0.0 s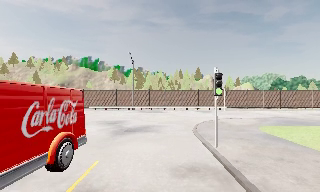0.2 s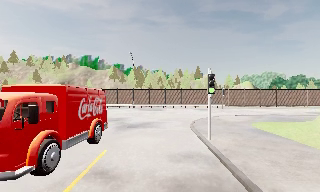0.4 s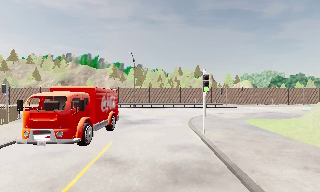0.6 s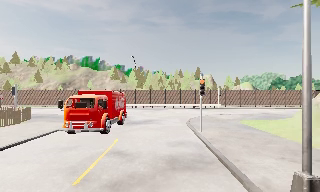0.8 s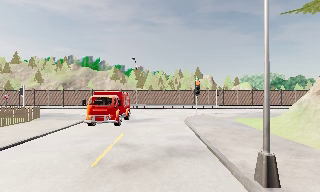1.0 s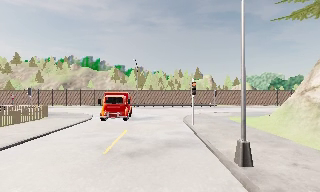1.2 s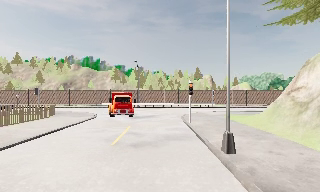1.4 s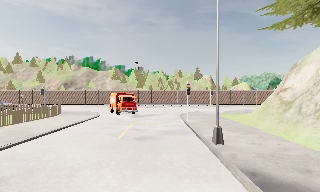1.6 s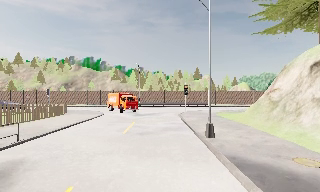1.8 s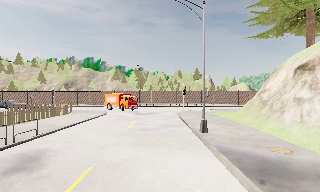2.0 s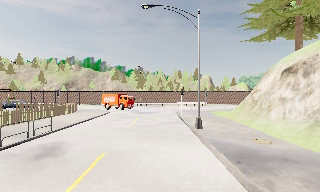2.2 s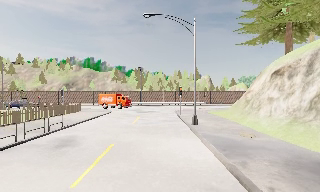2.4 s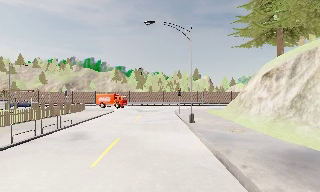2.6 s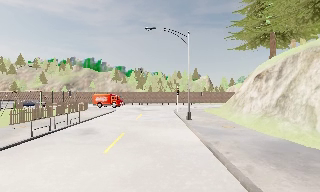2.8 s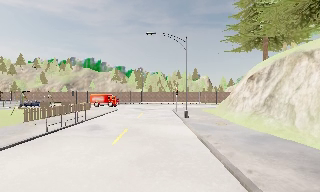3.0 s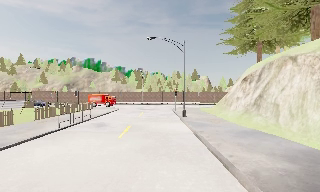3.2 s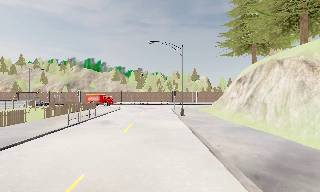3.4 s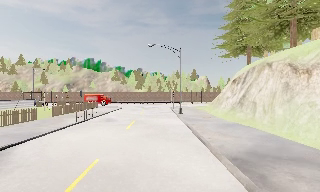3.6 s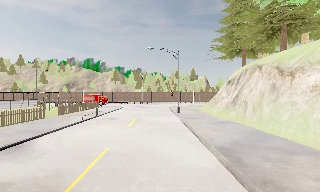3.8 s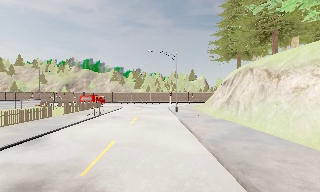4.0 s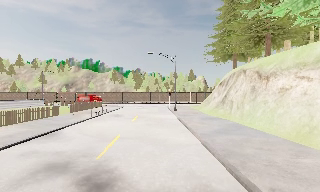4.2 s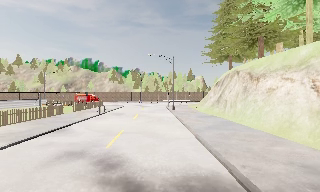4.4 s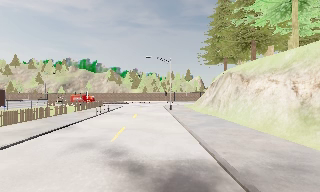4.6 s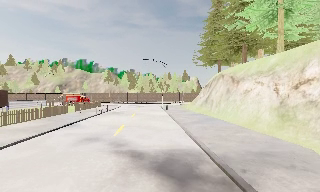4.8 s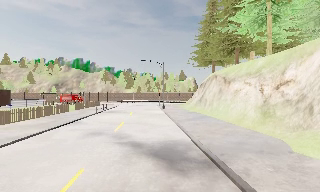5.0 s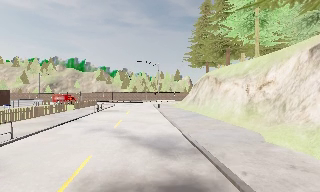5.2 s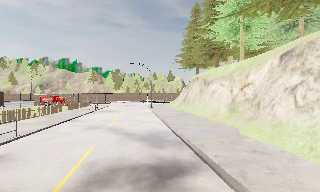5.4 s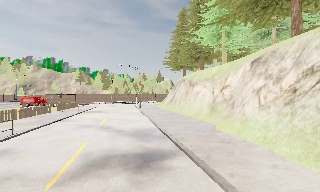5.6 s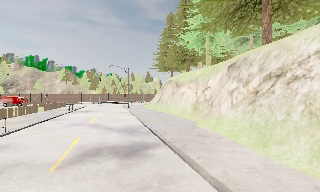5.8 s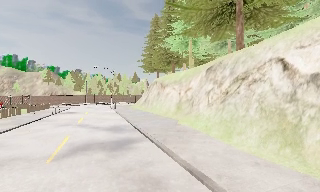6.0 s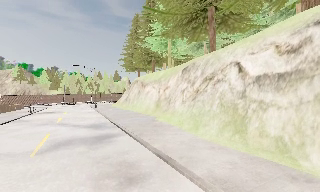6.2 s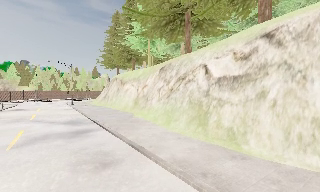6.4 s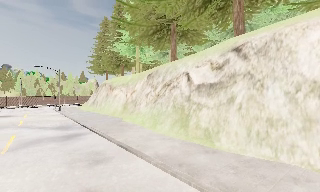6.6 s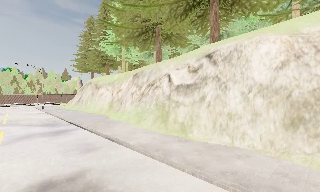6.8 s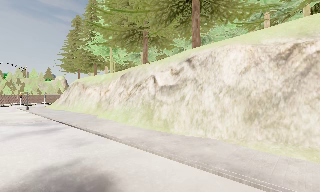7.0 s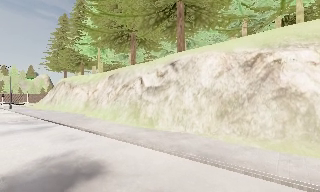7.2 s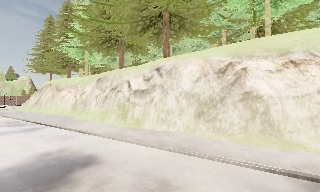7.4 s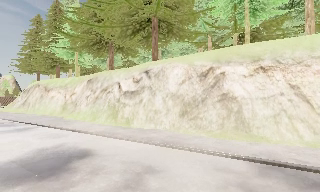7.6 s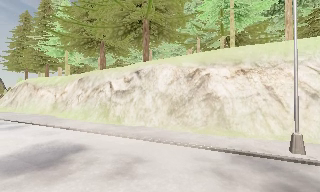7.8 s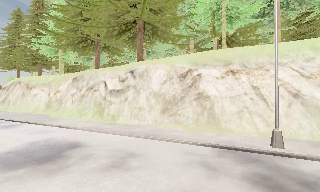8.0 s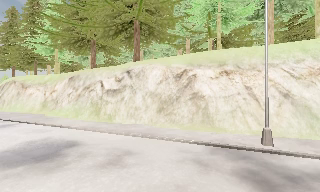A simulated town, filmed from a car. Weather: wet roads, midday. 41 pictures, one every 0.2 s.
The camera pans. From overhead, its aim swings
clockwise.
The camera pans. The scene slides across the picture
to the left.
0.0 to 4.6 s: The camera travels backward, about 25 m, so what stands in front gets smaller.
4.6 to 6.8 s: The camera swings to its right by about 45 degrees, and the scene slides to the left. It travels backward, about 12 m.
6.8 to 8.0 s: The camera swings to its right by about 20 degrees, and the scene slides to the left. It travels backward, about 4.5 m, so what stands in front gets smaller. It loses speed.
The film runs backward here.
